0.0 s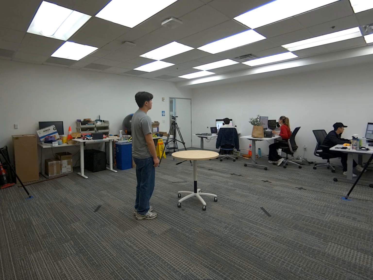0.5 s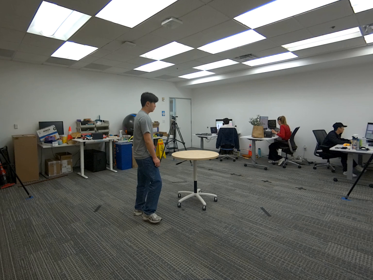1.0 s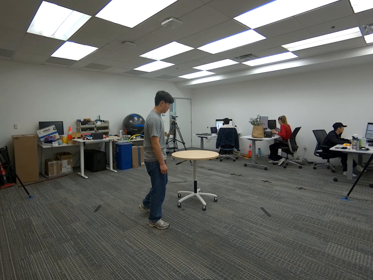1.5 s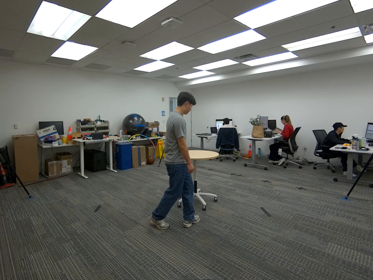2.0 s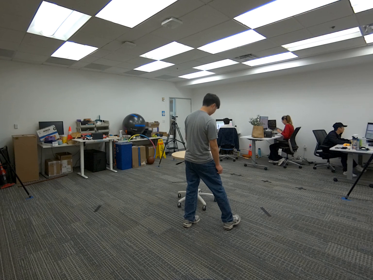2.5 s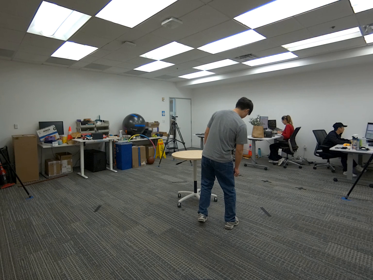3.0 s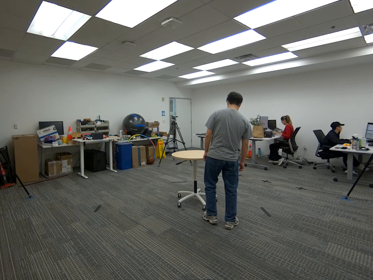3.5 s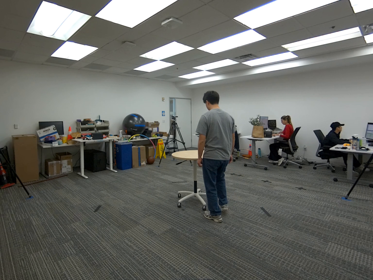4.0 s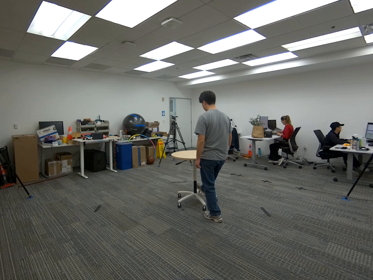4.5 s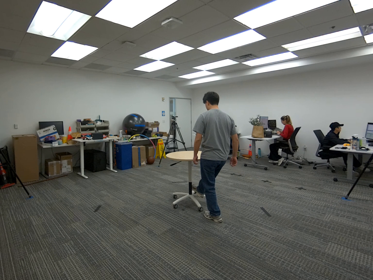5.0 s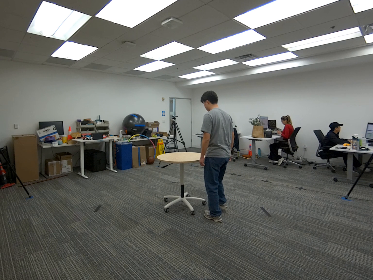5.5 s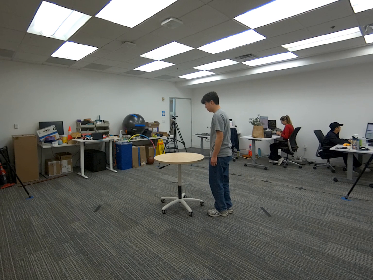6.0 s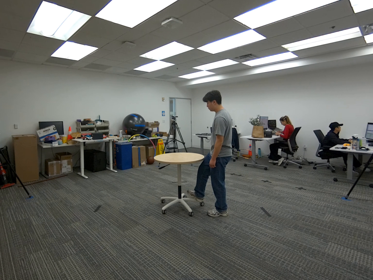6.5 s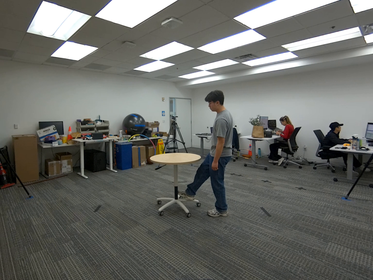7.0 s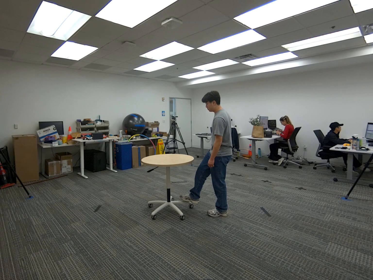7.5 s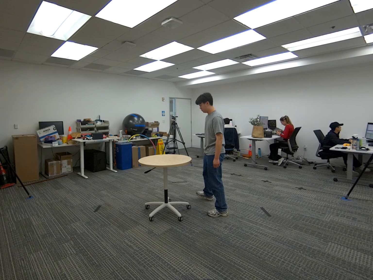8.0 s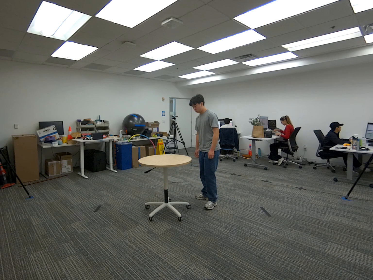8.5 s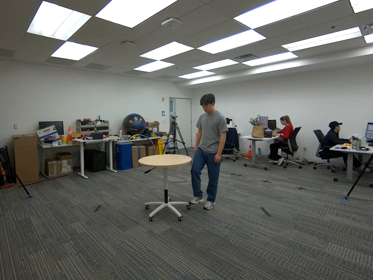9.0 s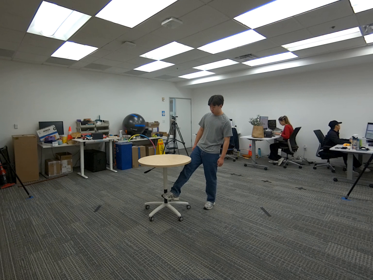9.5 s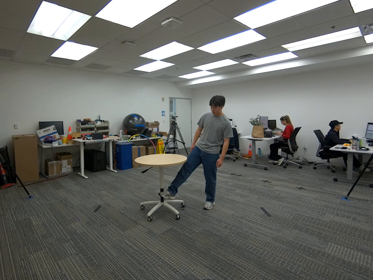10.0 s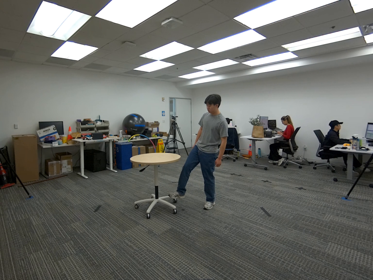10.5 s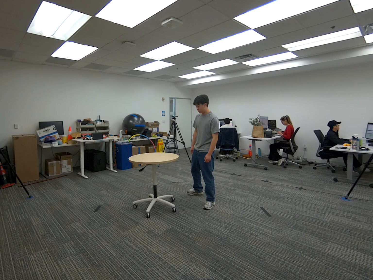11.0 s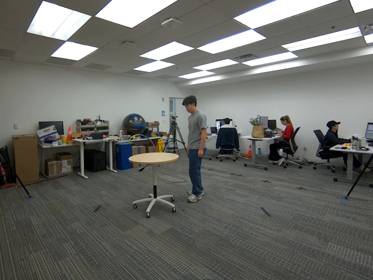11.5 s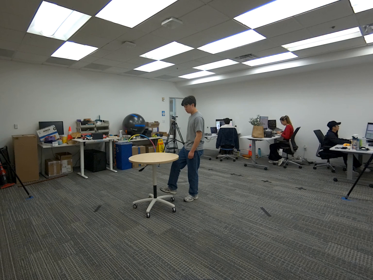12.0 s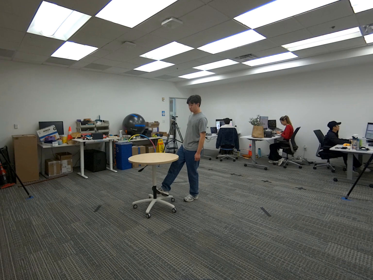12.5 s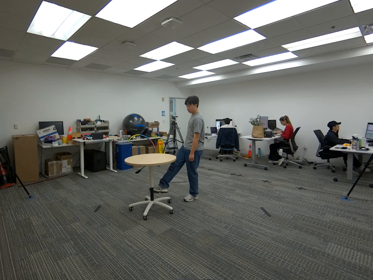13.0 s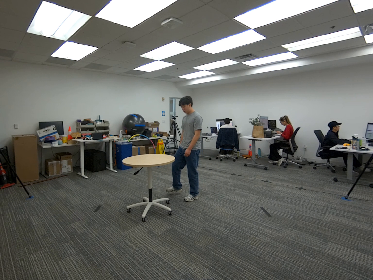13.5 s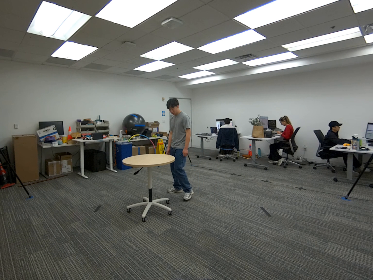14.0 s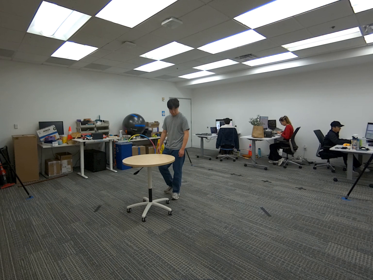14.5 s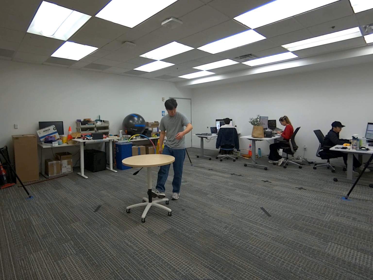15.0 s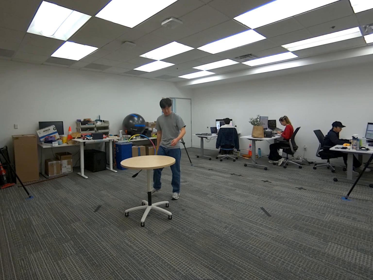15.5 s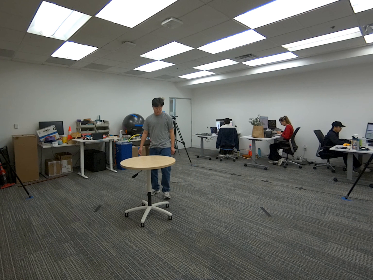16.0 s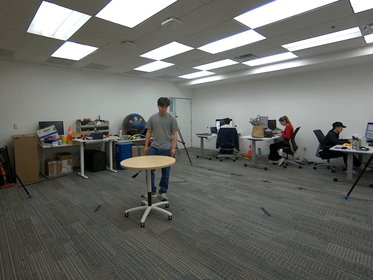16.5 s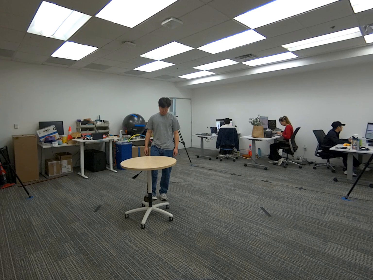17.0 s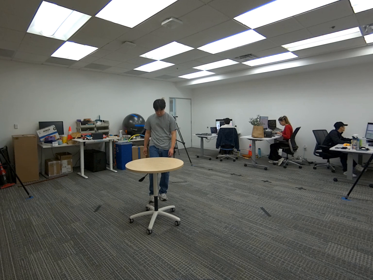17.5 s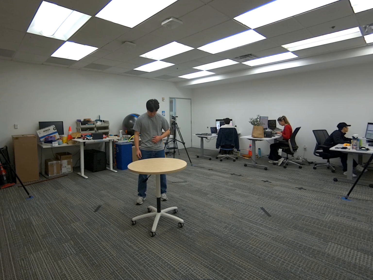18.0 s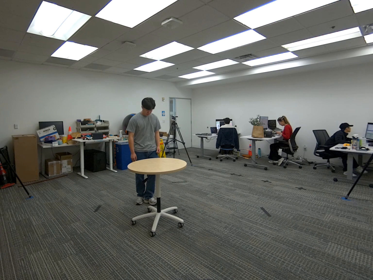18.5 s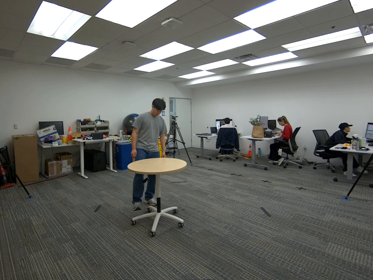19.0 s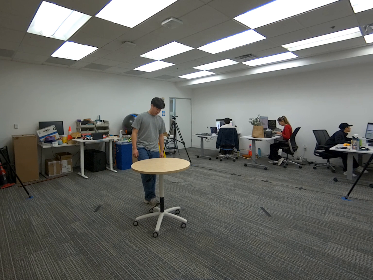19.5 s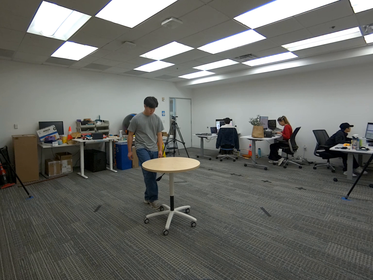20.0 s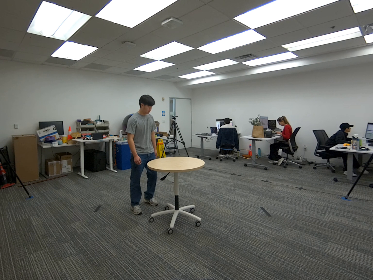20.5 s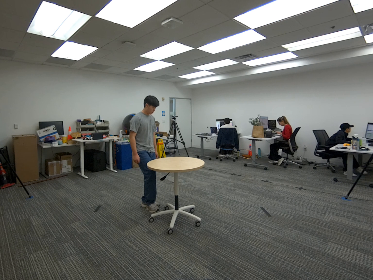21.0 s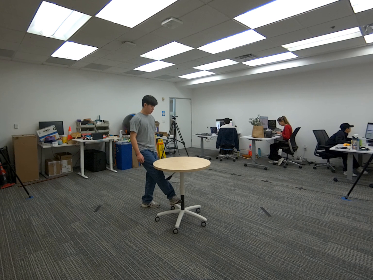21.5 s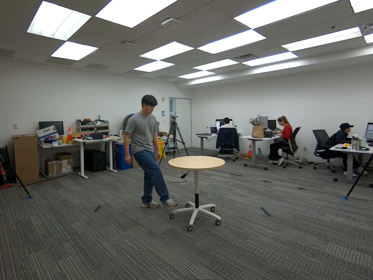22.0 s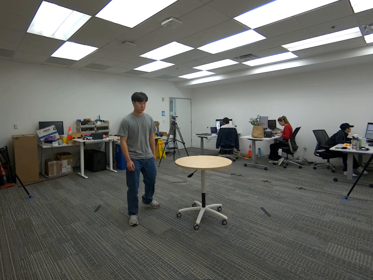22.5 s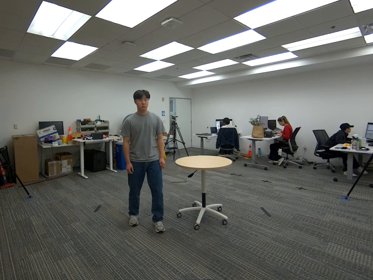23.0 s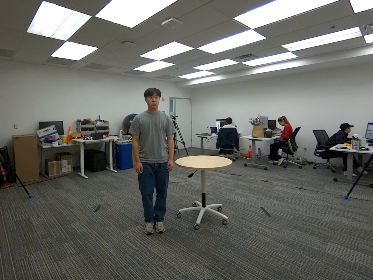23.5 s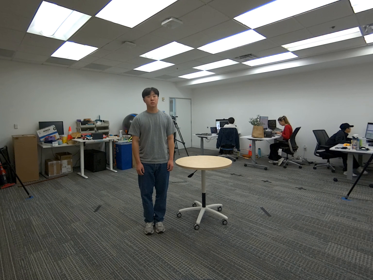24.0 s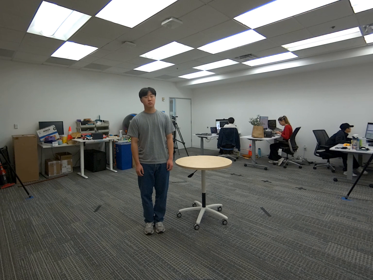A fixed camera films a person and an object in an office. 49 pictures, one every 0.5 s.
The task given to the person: Walk to the round table, use your right foot and move the table around the bounding area until end of the sequence.
